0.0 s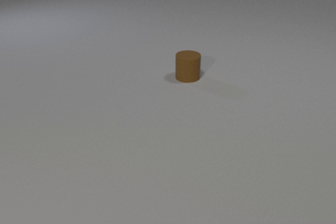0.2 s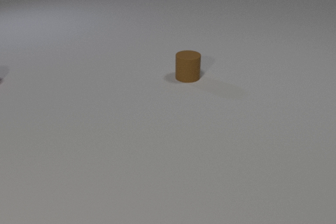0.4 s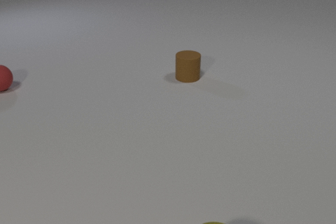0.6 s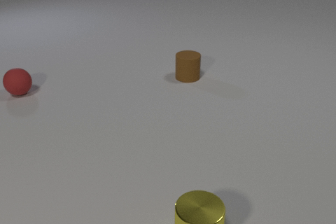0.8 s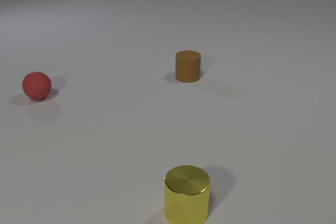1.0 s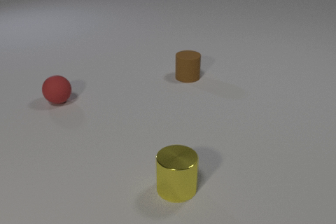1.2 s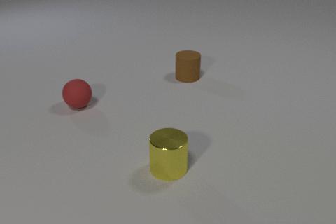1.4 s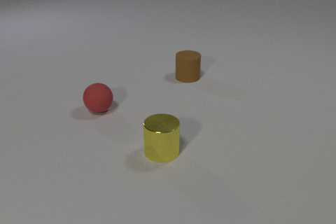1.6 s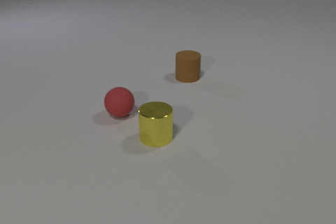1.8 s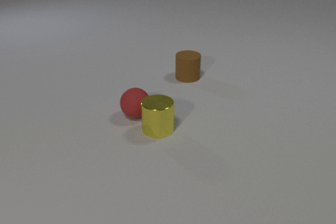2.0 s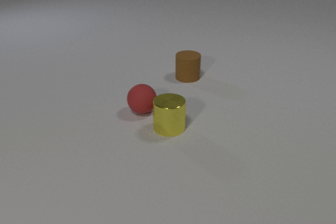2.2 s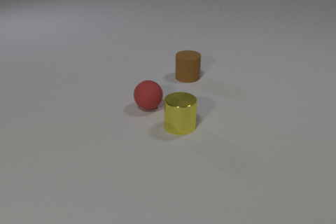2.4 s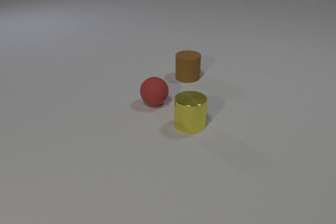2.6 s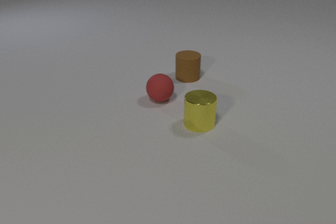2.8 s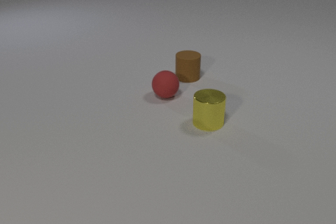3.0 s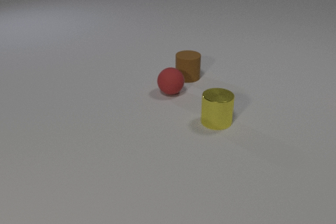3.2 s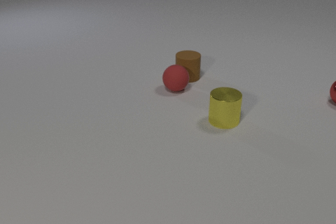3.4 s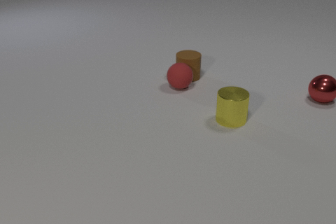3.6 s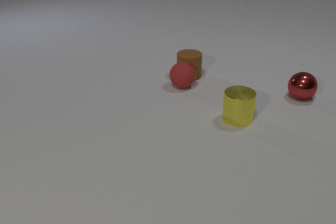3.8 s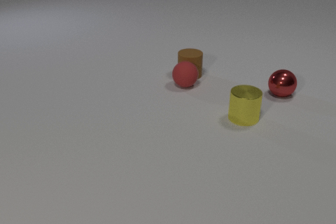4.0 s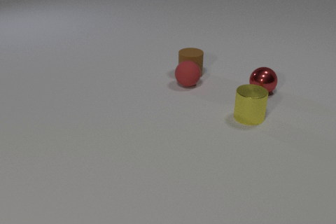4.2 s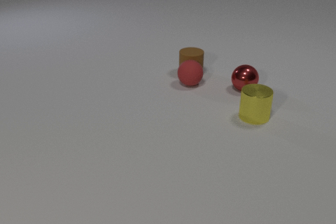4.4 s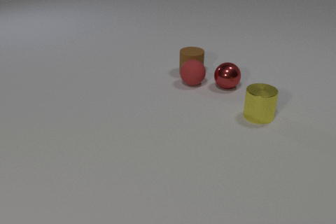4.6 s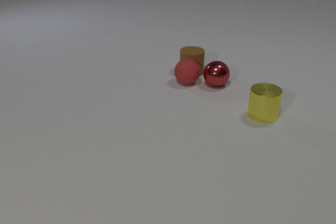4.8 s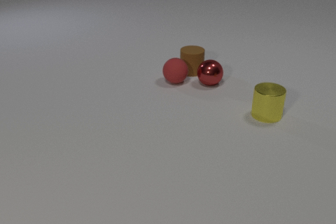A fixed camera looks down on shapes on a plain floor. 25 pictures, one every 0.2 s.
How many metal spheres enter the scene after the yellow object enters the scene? 1.
What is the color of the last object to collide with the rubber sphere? red.
How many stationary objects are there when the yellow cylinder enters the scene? 1.
0.0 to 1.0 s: The red rubber sphere comes in at the left edge, rolls to the right and toward the camera. The yellow metal cylinder comes in at the bottom edge, slides away from the camera.
1.0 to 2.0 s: The red rubber sphere rolls to the right and toward the camera. The yellow metal cylinder slides away from the camera. The red rubber sphere and the yellow metal cylinder collide.
2.0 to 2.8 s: The red rubber sphere rolls away from the camera and to the right. The yellow metal cylinder slides to the right.
2.8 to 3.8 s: The red rubber sphere rolls away from the camera and to the right. The yellow metal cylinder slides to the right and away from the camera. The brown rubber cylinder slides away from the camera. The red metal sphere comes in at the right edge, rolls to the left. The red rubber sphere and the brown rubber cylinder collide.
3.8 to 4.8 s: The red rubber sphere rolls to the left and away from the camera. The yellow metal cylinder slides to the right and away from the camera. The brown rubber cylinder slides away from the camera. The red metal sphere rolls to the left. The red rubber sphere and the red metal sphere collide.
